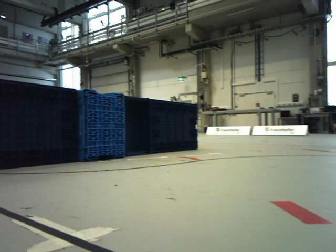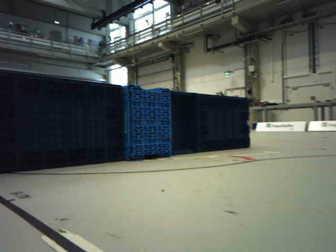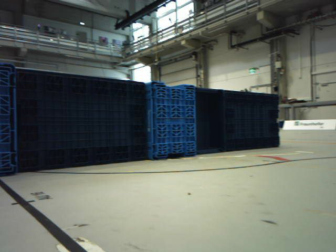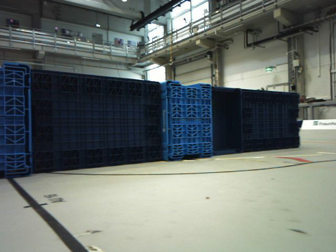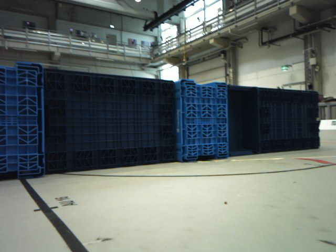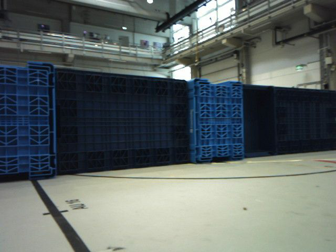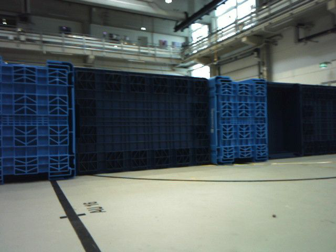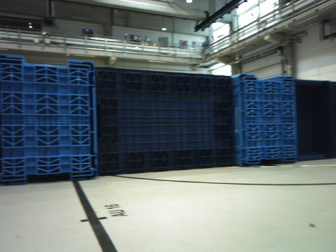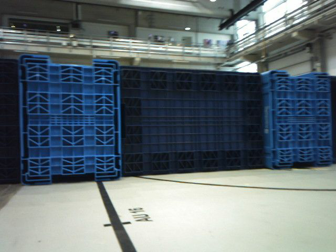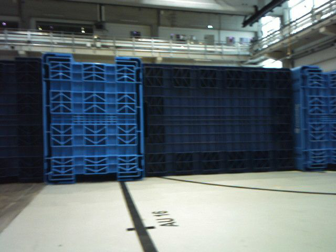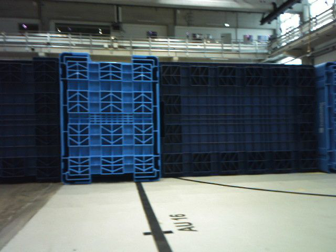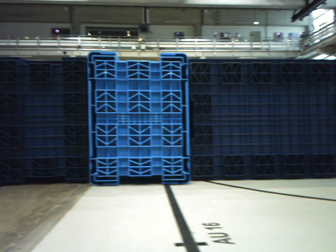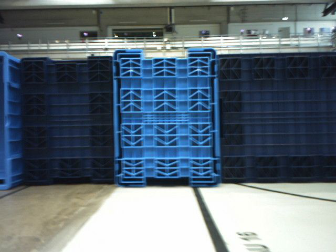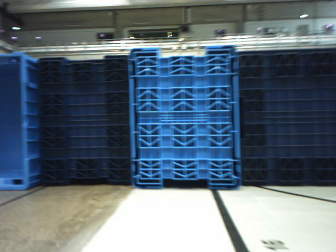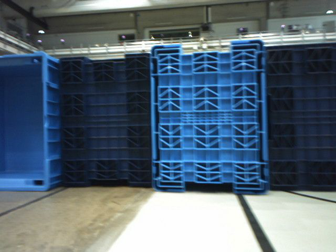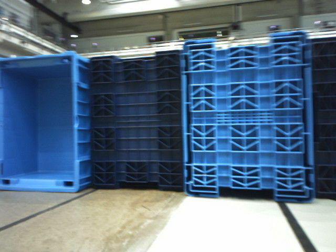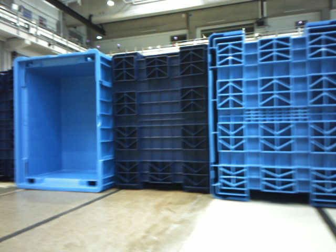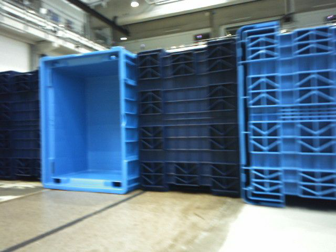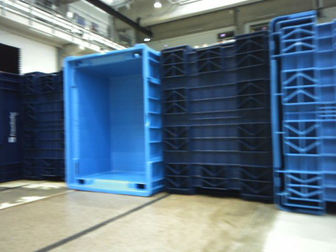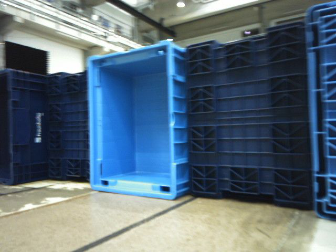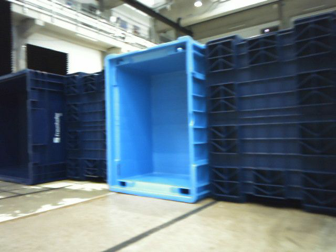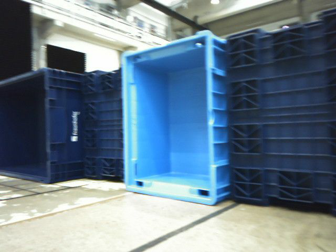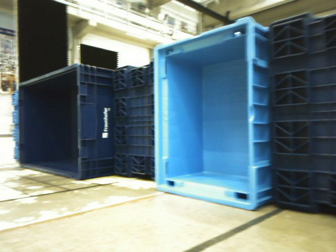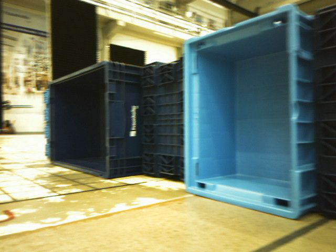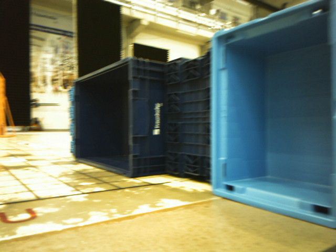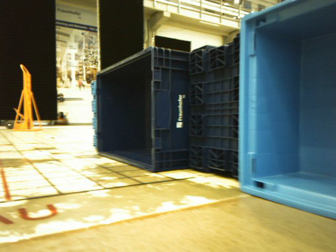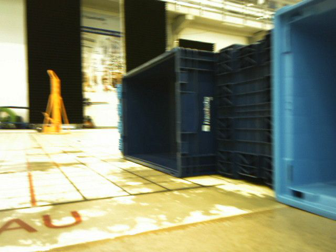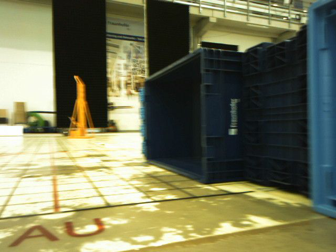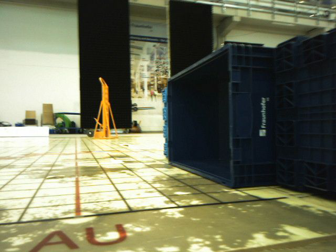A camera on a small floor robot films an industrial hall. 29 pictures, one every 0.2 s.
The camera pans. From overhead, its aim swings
counterclockwise.
The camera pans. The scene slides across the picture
to the right.
0.0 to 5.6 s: The camera swings to its left by about 115 degrees, and the scene slides to the right. It travels forward, about 1 m.
The film runs forward here.
